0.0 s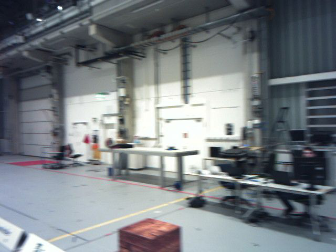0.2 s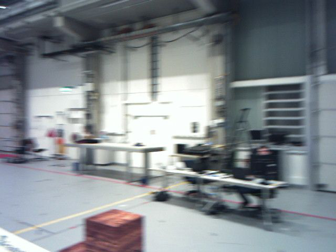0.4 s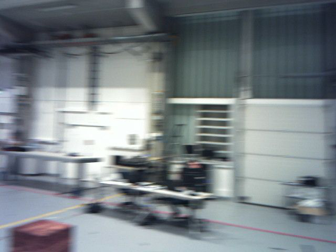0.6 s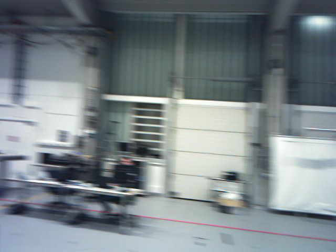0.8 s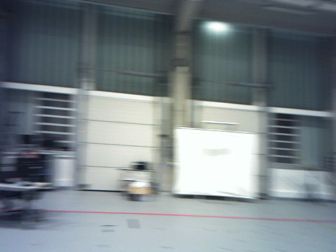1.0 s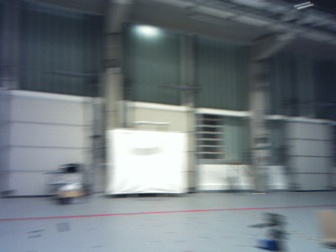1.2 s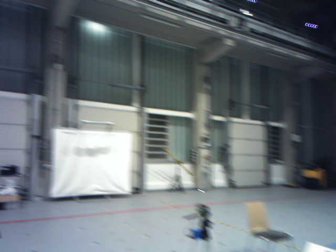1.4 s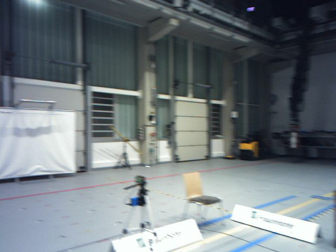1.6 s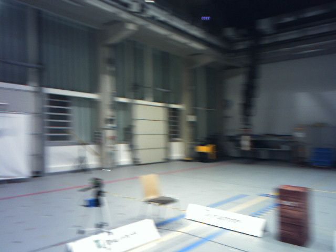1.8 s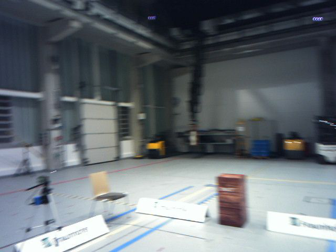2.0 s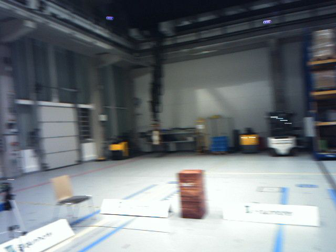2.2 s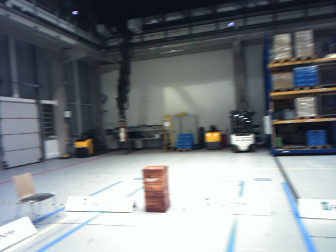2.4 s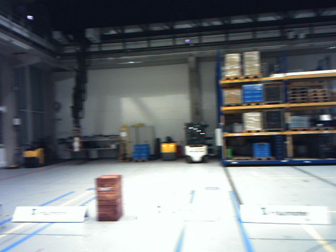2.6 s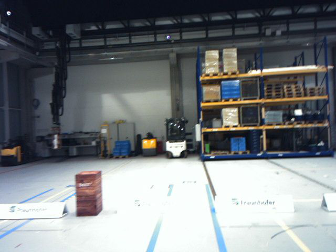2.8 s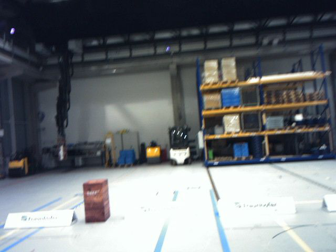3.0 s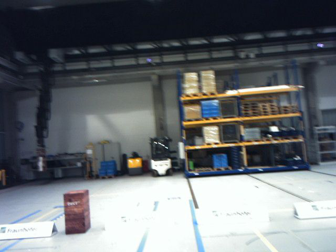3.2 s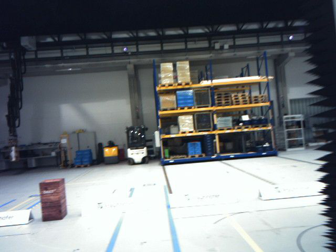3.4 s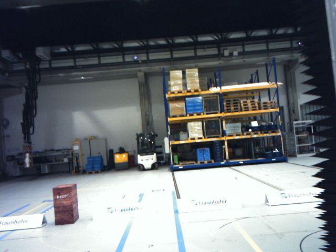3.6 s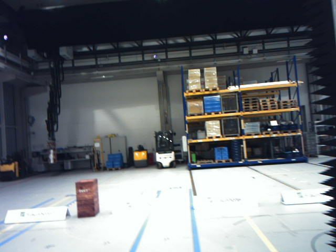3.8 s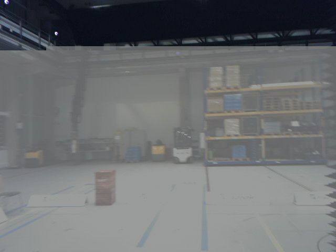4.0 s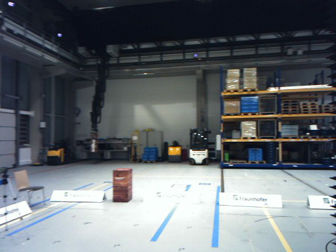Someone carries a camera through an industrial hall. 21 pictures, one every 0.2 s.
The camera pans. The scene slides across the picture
to the left.
The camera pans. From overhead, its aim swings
clockwise.
0.0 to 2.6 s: The scene slides to the left, as the camera pans about 125 degrees to its right. It travels backward, about 2.8 m.
2.6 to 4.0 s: The camera travels backward, about 1.6 m, so what stands in front gets smaller.
The film runs backward here.
